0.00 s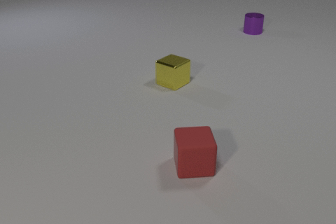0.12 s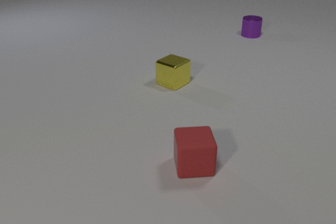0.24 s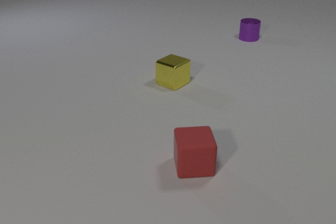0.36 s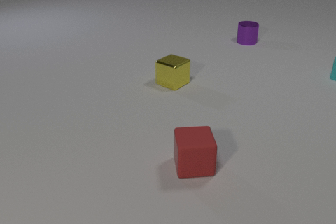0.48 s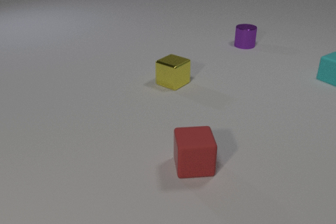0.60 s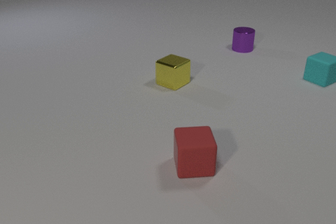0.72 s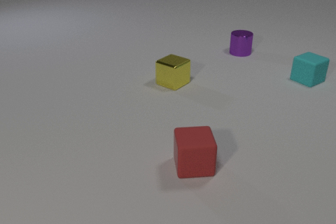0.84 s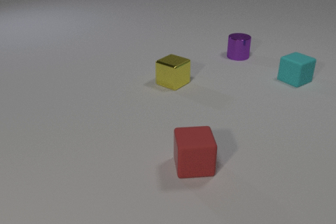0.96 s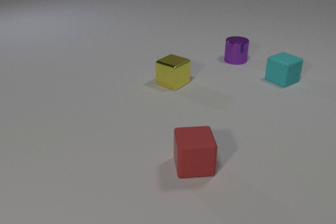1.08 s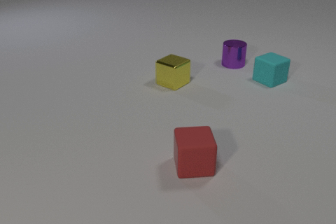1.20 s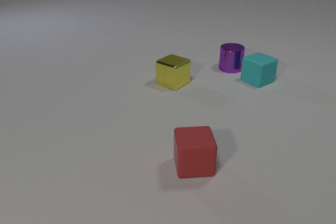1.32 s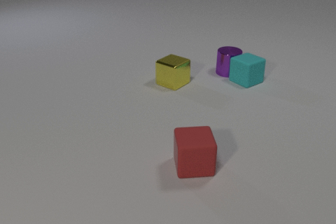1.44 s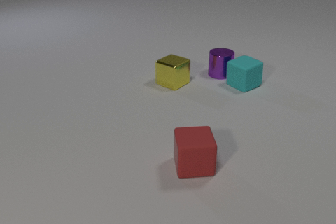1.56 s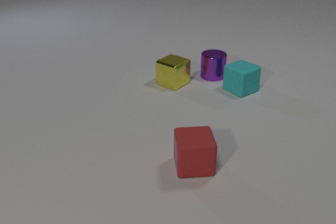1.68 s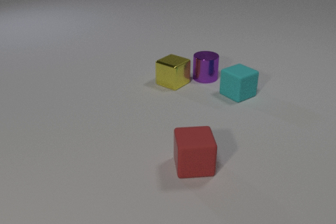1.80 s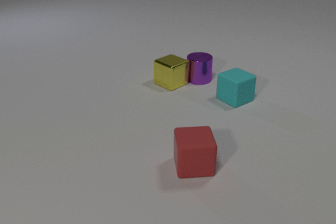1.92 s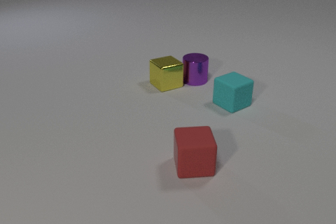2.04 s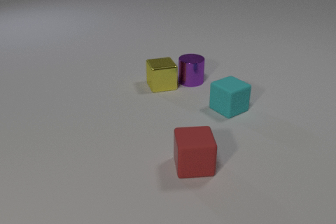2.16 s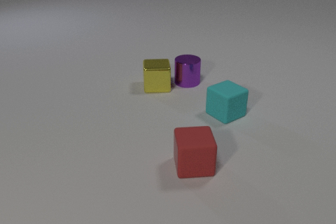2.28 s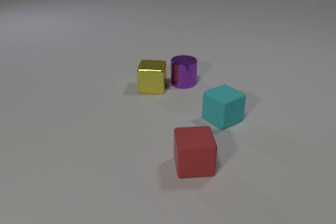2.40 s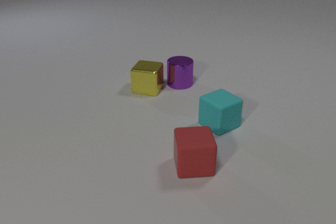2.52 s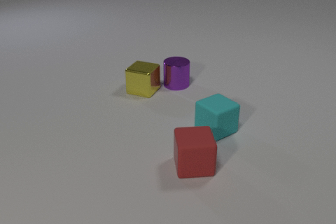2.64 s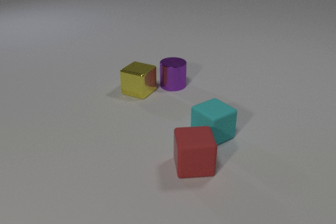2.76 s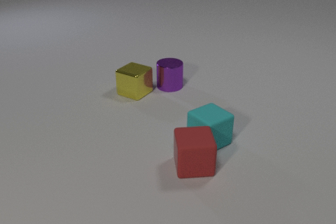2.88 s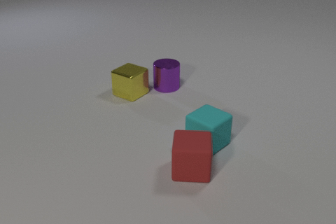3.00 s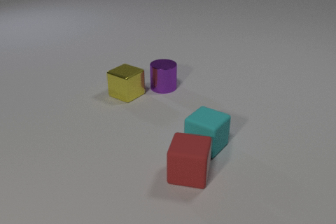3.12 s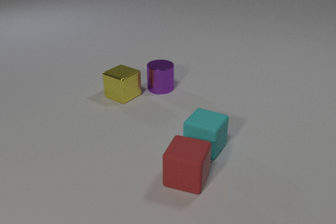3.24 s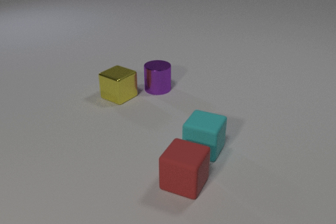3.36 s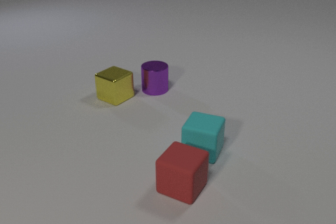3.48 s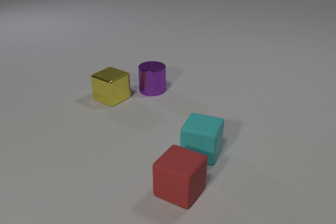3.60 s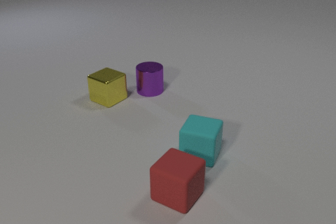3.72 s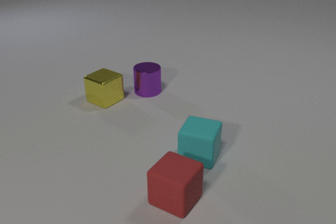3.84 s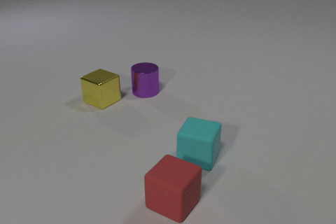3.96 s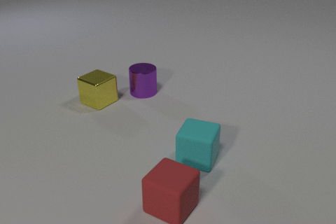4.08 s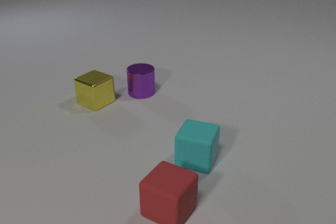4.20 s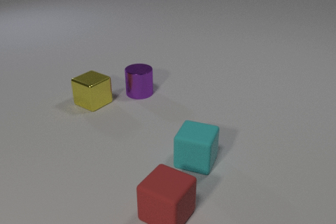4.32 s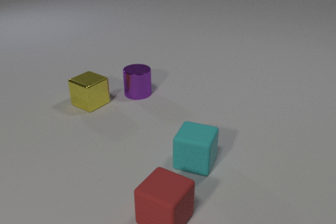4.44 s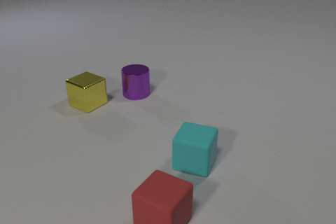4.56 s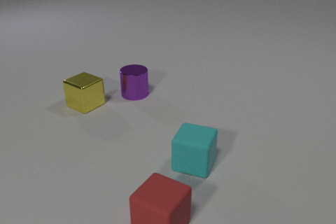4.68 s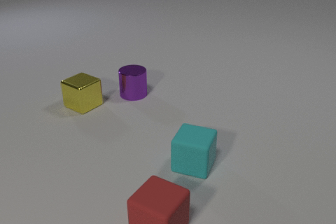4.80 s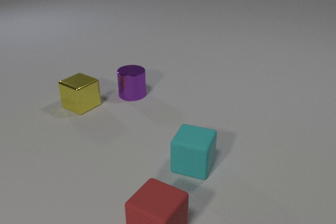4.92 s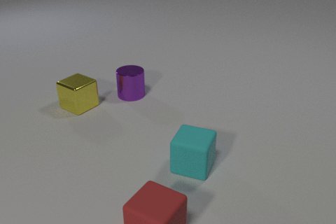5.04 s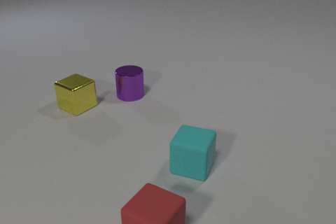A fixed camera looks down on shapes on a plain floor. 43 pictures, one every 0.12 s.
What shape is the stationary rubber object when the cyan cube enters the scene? cube.
How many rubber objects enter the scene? 1.
Are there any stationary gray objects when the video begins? no.
0.00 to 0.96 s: The purple metal cylinder slides toward the camera. The cyan rubber cube comes in at the right edge, slides to the left and toward the camera.
0.96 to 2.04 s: The purple metal cylinder slides toward the camera and to the left. The cyan rubber cube slides toward the camera and to the left. The yellow metal cube slides to the left and toward the camera, spins clockwise seen from above by about 30 degrees, its near face sliding to the left. The purple metal cylinder and the cyan rubber cube collide. The purple metal cylinder and the yellow metal cube collide.
2.04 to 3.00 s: The purple metal cylinder slides to the left and toward the camera. The cyan rubber cube slides toward the camera. The yellow metal cube slides to the left and toward the camera, spins clockwise seen from above by about 60 degrees, its near face sliding to the left. The red rubber cube slides toward the camera. The cyan rubber cube and the red rubber cube collide.
3.00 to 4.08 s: The purple metal cylinder slides to the left and toward the camera. The cyan rubber cube slides toward the camera. The yellow metal cube slides to the left. The red rubber cube slides toward the camera.
4.08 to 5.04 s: The purple metal cylinder slides to the left. The cyan rubber cube slides toward the camera. The yellow metal cube slides to the left. The red rubber cube slides toward the camera and to the left.
